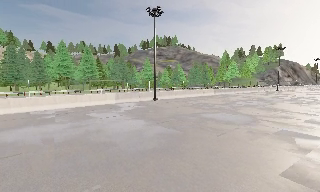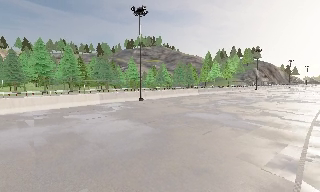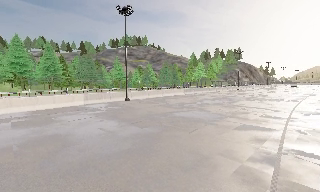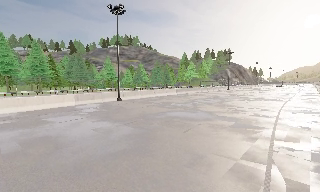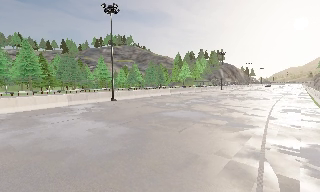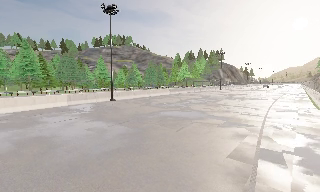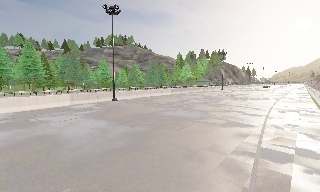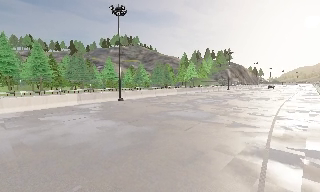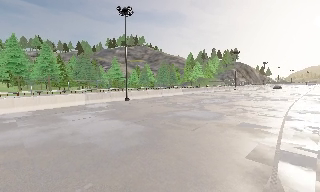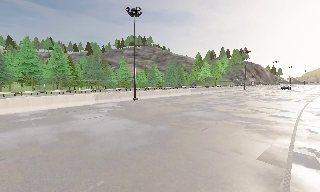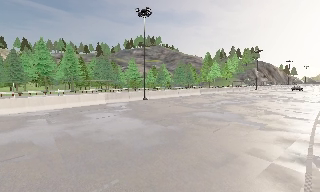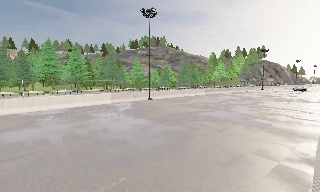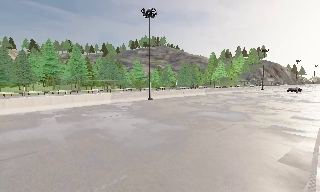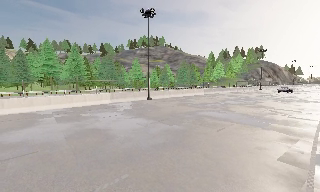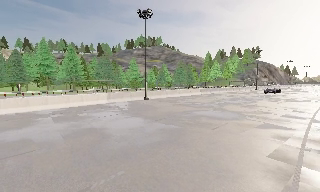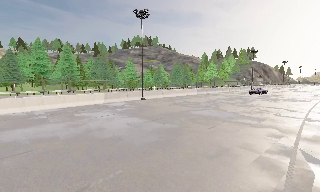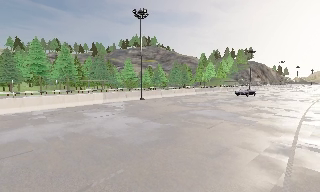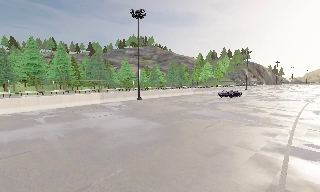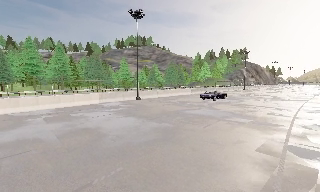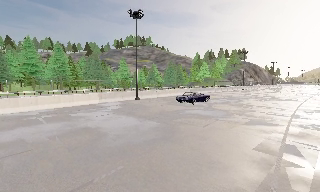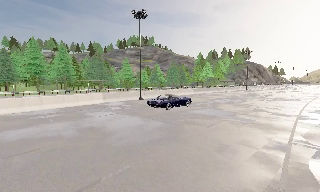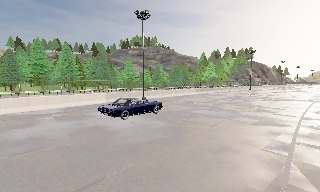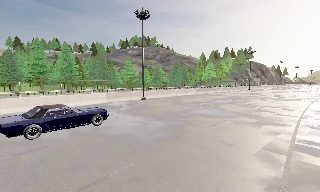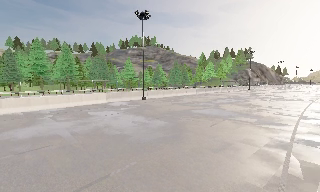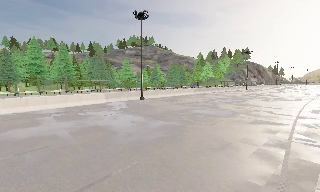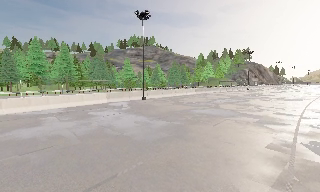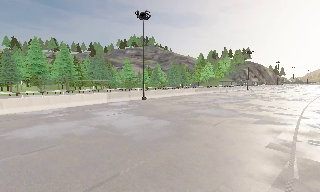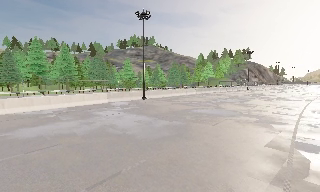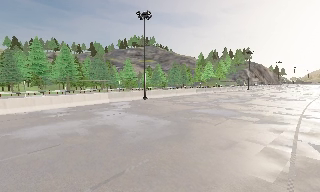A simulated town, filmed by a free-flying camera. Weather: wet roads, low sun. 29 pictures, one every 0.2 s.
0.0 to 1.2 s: The camera swings to its right by about 15 degrees, and the scene slides to the left.
1.2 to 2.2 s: The camera pans to its left, which is counterclockwise from overhead, by about 10 degrees.
2.2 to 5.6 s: The camera travels backward and to its left, about 1.5 m, so what stands in front gets smaller.
The film runs backward here.
